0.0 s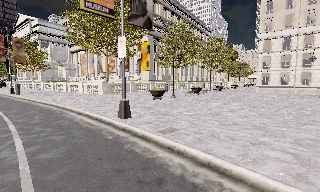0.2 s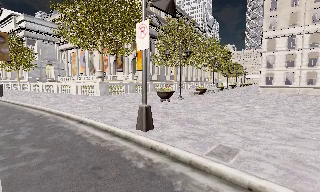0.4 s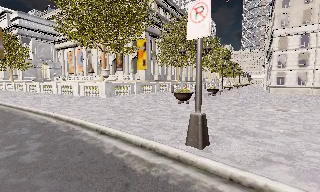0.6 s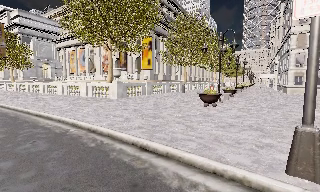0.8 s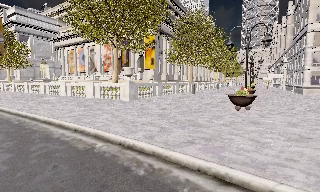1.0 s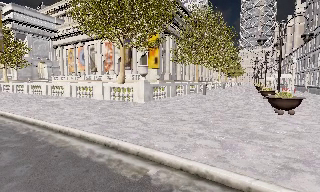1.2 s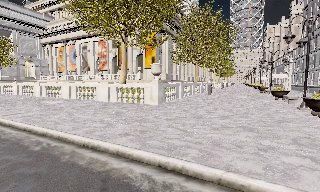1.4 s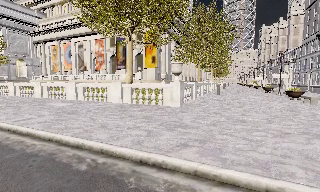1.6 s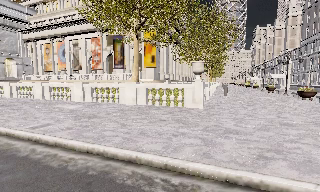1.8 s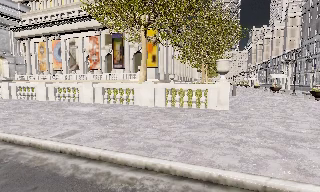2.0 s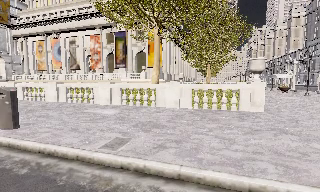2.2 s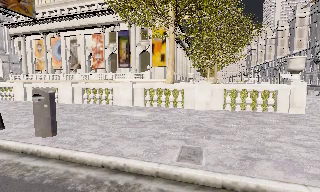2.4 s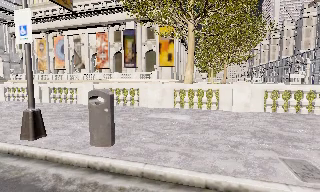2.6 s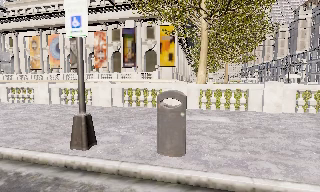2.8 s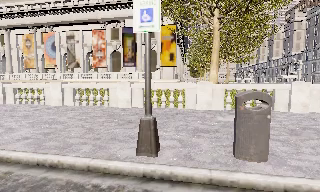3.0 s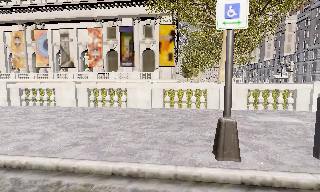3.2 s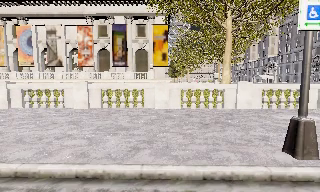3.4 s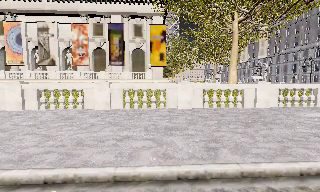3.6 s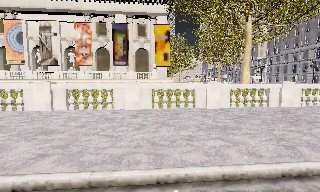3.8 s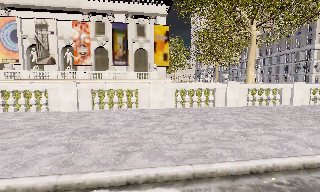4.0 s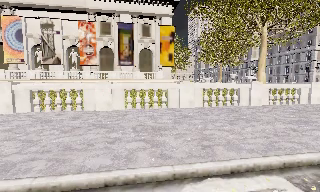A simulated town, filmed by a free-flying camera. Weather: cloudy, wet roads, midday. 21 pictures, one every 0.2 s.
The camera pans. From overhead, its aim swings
clockwise.
0.0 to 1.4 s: The camera pans to its right, which is clockwise from overhead, by about 10 degrees. It travels to its left and forward, about 12 m, so close, fixed things drift to the right.
1.4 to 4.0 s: The camera pans to its right, which is clockwise from overhead, by about 35 degrees. It travels to its left, about 20 m, so close, fixed things drift to the right.
The film runs forward here.
